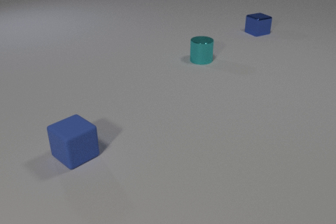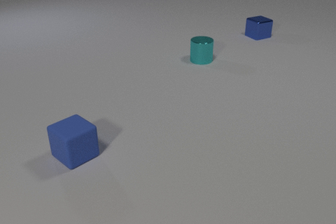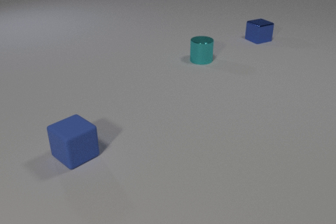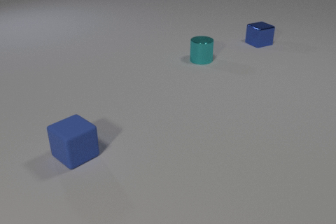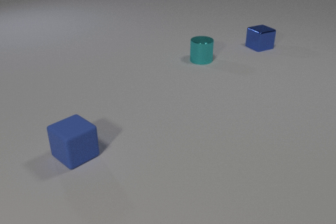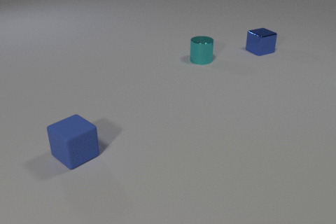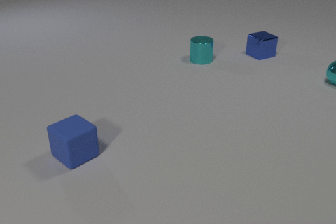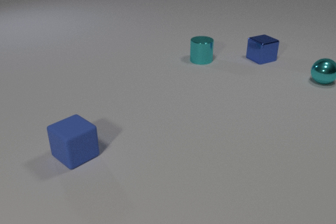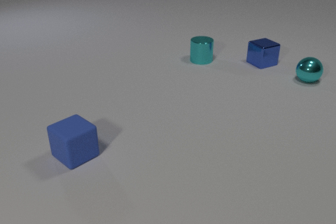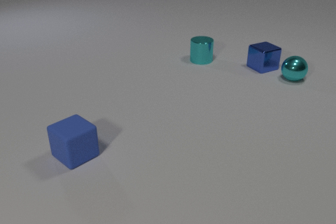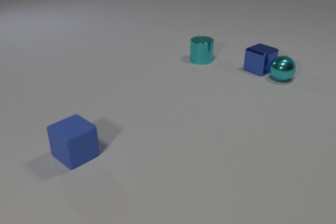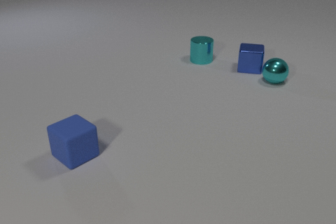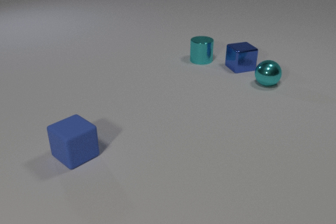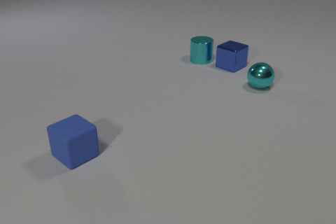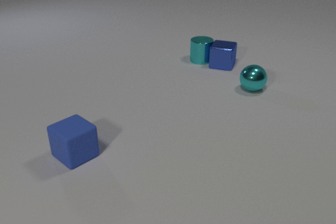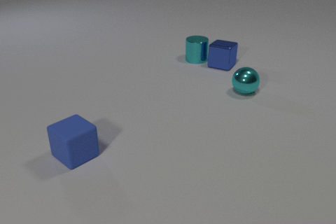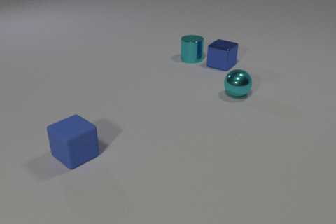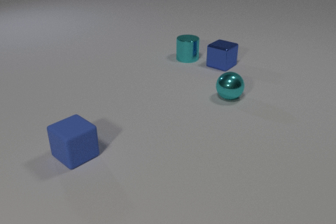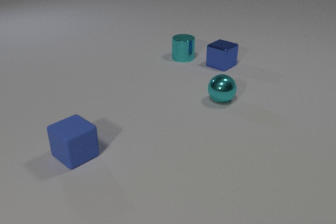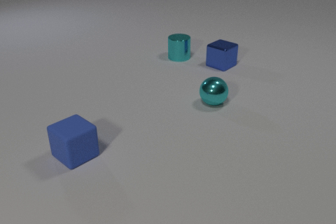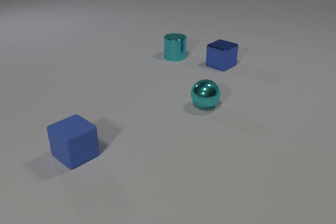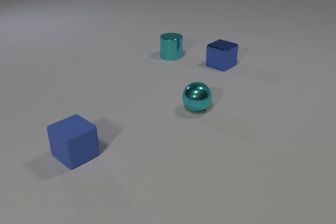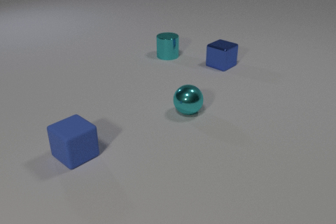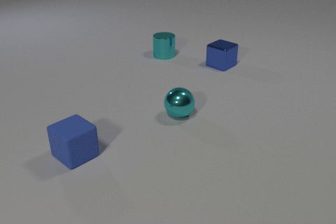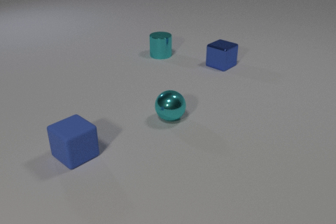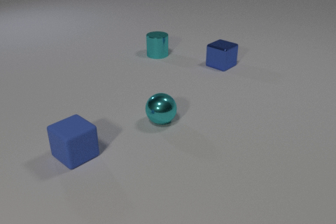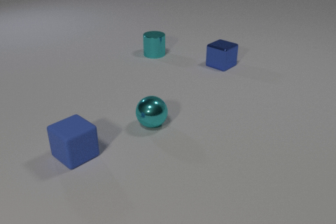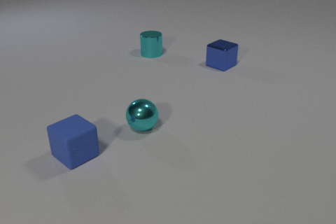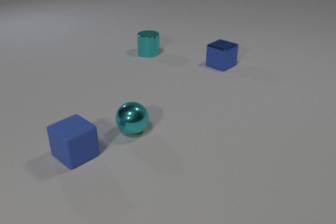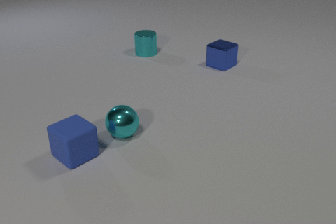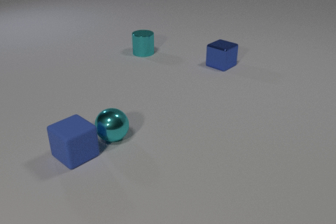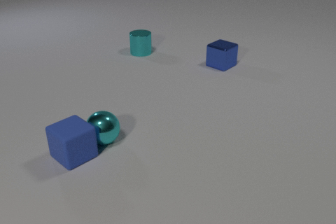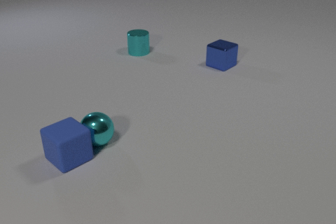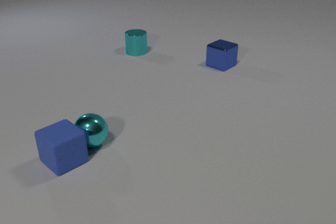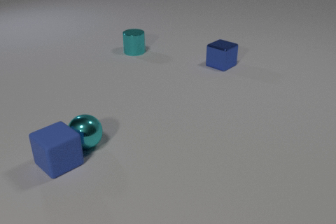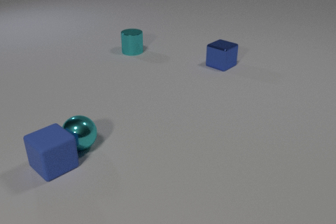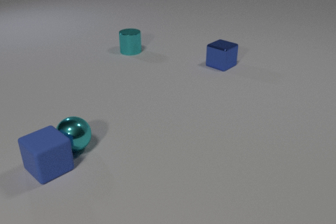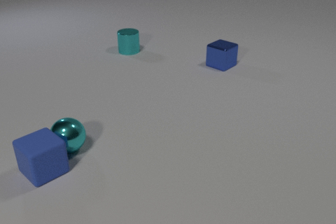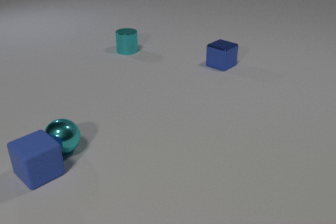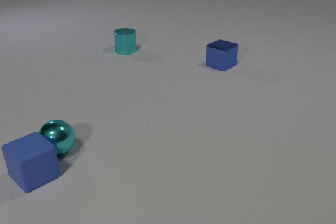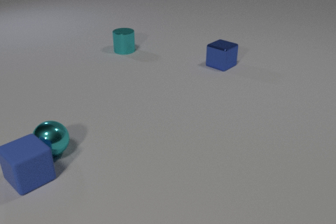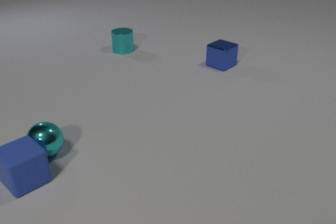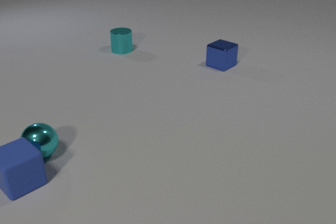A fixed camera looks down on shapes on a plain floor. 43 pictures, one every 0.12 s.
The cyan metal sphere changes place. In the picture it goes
to the left.
The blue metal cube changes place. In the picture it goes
toward the camera.
0.00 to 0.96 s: The blue metal cube slides toward the camera. The cyan metal sphere comes in at the right edge, rolls to the left.
0.96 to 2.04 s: The blue metal cube slides to the left. The cyan metal sphere rolls to the left and toward the camera. The cyan metal cylinder slides to the left. The blue metal cube and the cyan metal sphere collide. The blue metal cube and the cyan metal cylinder collide.
2.04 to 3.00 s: The cyan metal sphere rolls to the left and toward the camera. The cyan metal cylinder slides to the left.
3.00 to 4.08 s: The cyan metal sphere rolls to the left and toward the camera. The cyan metal cylinder slides to the left. The blue rubber cube slides to the left and toward the camera. The cyan metal sphere and the blue rubber cube collide.
4.08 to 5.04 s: The cyan metal sphere rolls to the left. The cyan metal cylinder slides to the left and away from the camera. The blue rubber cube slides to the left and toward the camera.
What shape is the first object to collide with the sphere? cube.
What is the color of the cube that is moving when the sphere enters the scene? blue.
How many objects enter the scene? 1.
